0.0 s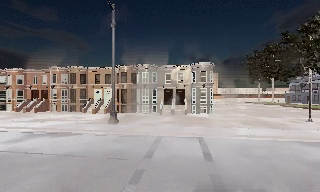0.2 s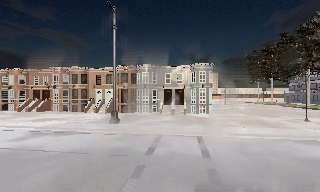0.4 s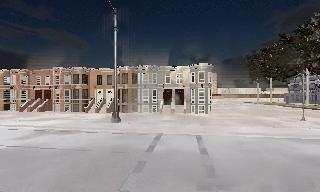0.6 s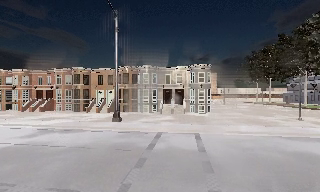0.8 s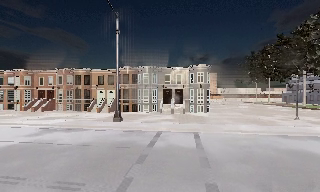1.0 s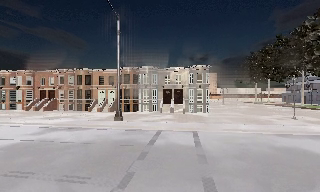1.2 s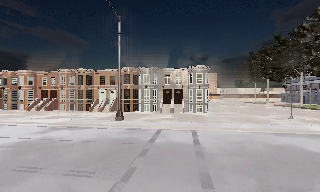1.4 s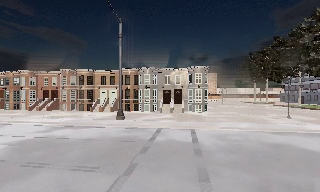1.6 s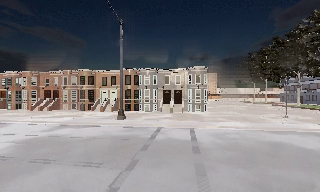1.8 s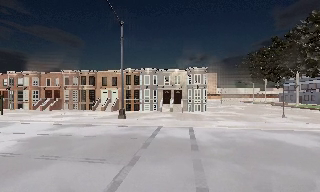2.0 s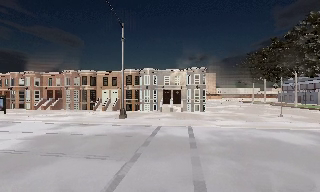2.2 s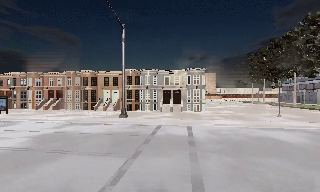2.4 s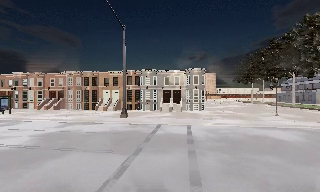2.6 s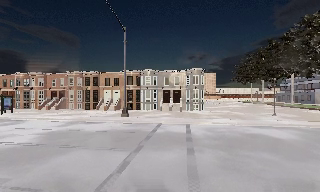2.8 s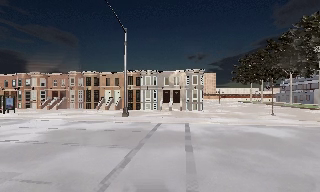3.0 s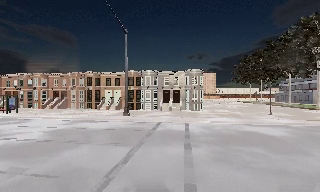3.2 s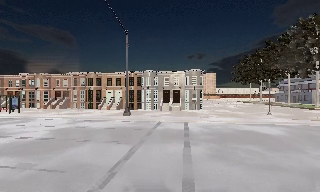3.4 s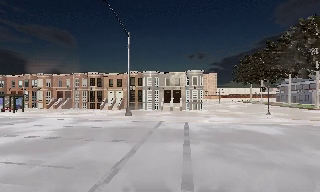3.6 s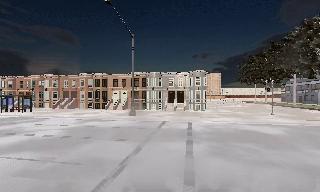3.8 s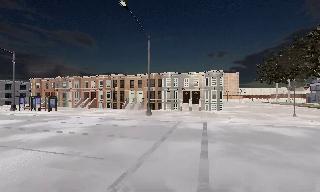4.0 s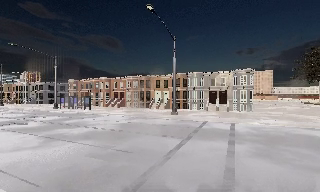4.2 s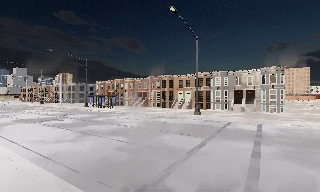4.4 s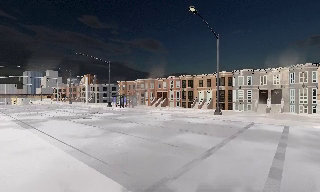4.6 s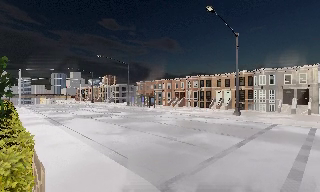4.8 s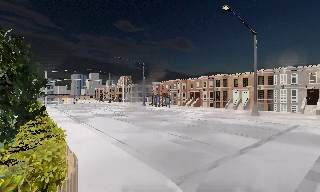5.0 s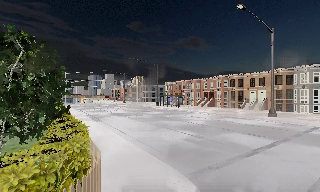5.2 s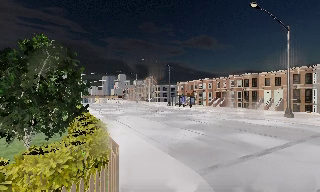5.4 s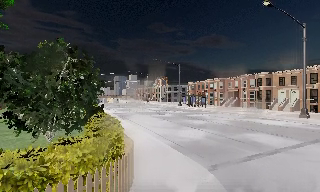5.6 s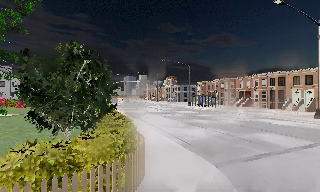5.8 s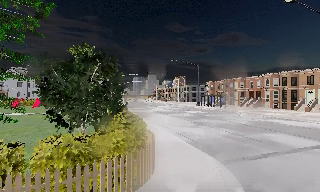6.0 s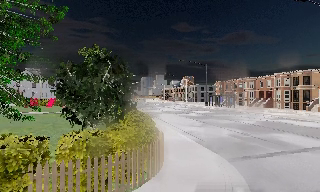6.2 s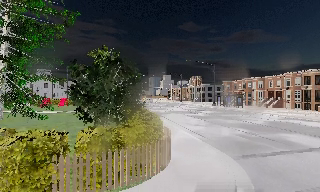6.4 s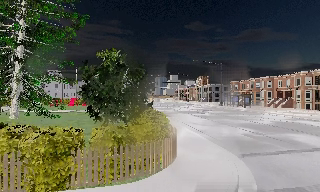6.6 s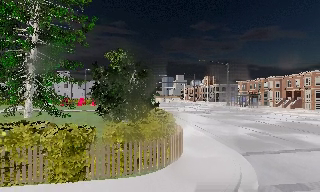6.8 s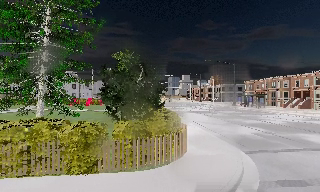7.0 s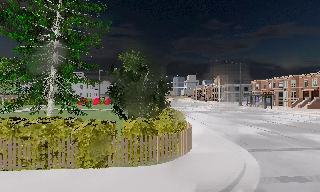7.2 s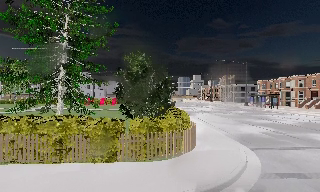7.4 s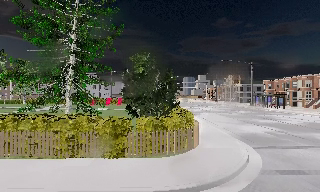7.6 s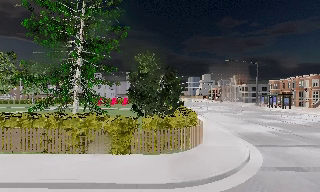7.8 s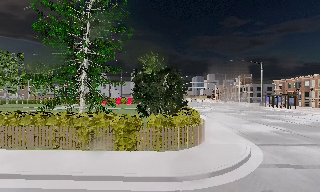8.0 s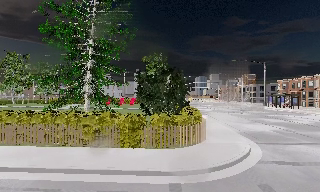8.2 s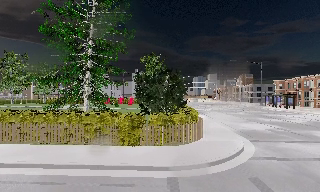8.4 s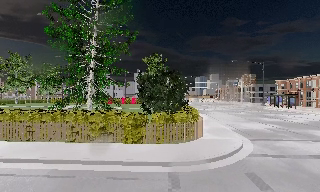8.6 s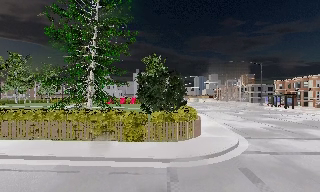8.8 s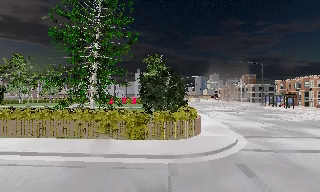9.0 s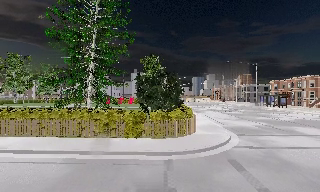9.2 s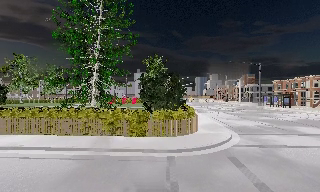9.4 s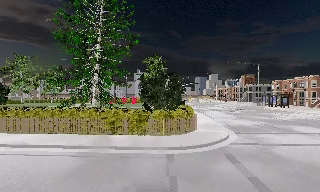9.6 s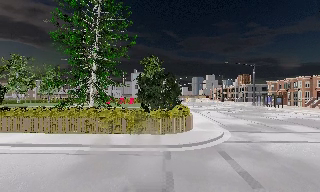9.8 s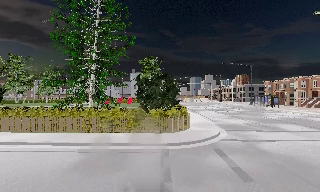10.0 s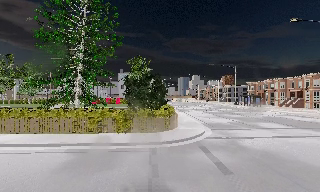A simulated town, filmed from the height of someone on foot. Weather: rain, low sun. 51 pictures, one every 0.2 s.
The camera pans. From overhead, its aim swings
counterclockwise.
The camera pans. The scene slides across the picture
to the right.
0.0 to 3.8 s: The camera travels backward, about 7 m, so what stands in front gets smaller.
3.8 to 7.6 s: The scene slides to the right, as the camera pans about 75 degrees to its left. It travels backward, about 7 m.
7.6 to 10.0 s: The camera travels backward, about 4 m, so what stands in front gets smaller.
The film runs backward here.
